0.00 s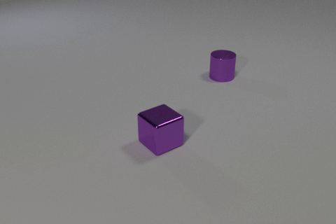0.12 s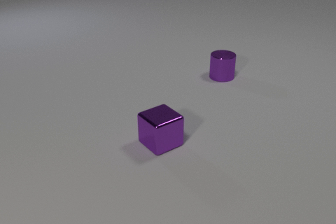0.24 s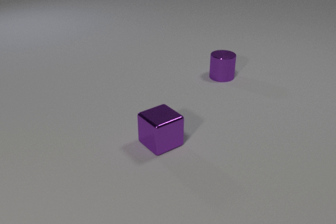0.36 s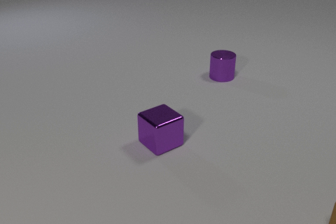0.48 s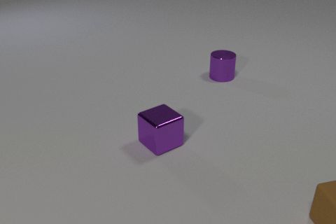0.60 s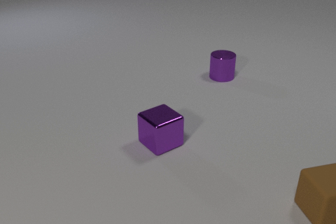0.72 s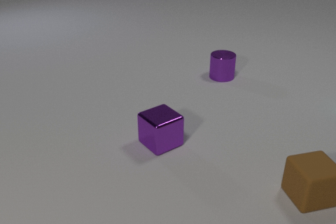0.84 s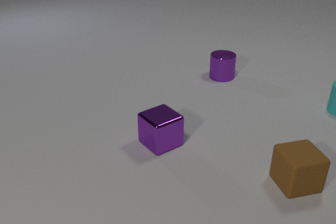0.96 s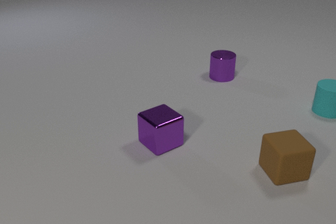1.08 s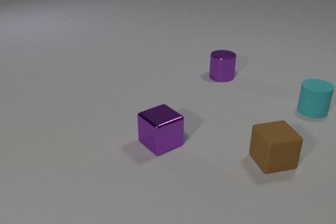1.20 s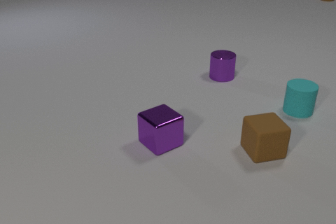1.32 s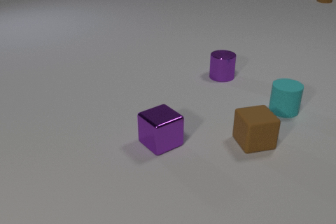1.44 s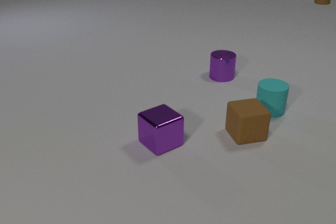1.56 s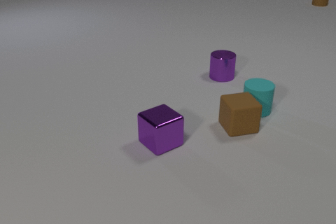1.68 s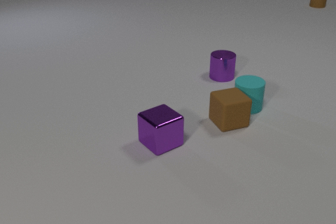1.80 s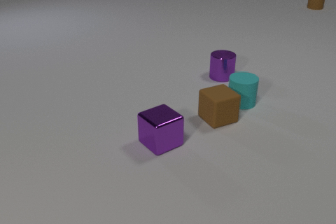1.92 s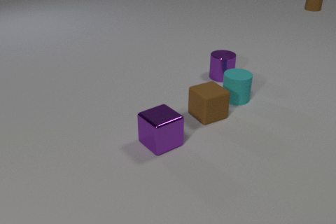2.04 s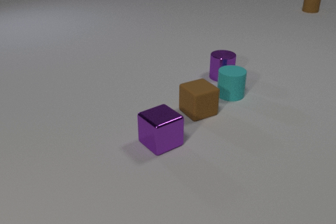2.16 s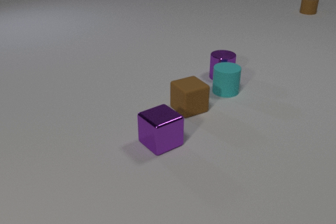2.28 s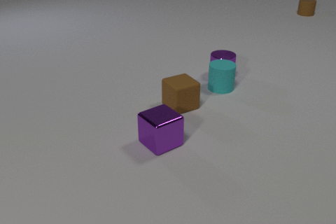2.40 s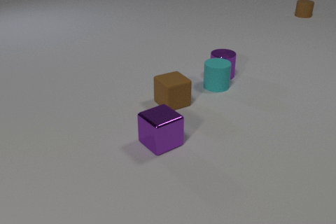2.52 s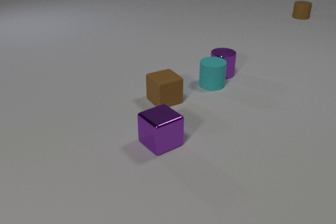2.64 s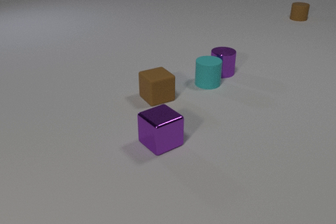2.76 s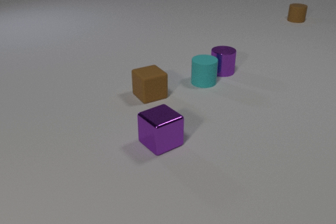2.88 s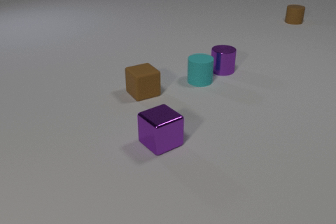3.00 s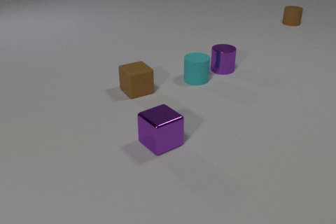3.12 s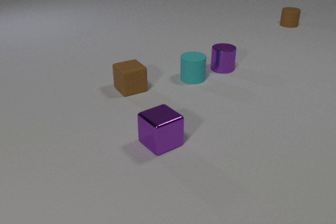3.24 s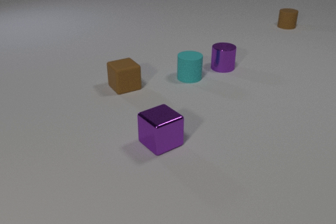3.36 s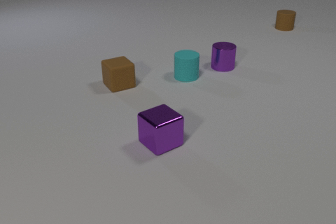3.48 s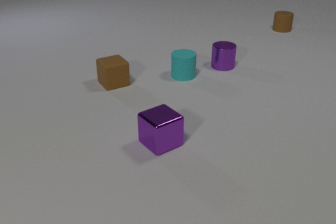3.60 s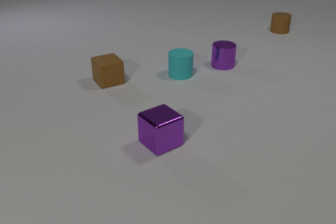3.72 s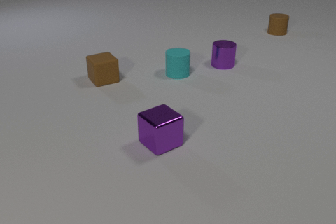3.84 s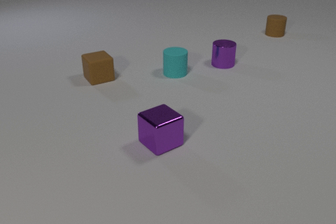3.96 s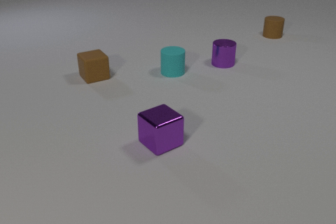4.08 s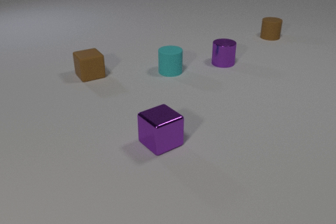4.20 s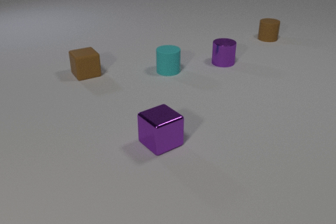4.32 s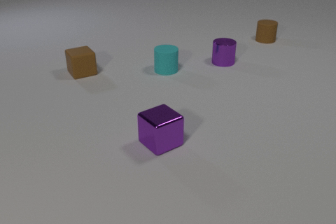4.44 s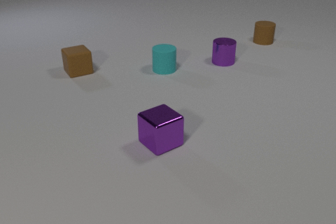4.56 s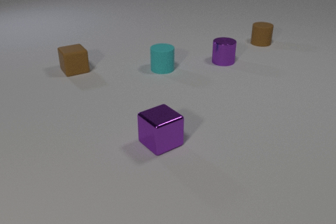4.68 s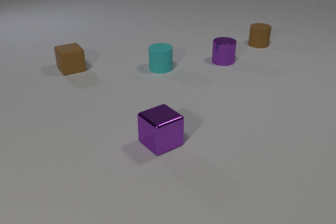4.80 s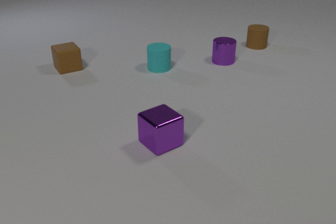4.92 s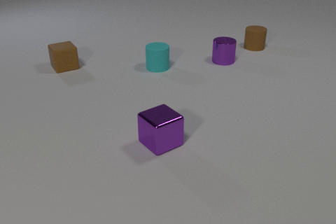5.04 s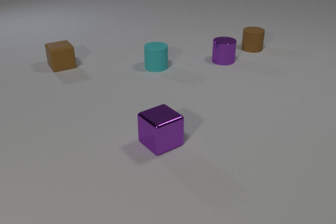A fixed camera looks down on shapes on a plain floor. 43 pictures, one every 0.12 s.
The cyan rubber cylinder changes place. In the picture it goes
to the left.
The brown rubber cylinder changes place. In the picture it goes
toward the camera.
0.00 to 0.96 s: The brown rubber cube comes in at the right edge, slides away from the camera and to the left. The cyan rubber cylinder comes in at the right edge, slides to the left and toward the camera. The brown rubber cylinder comes in at the top edge, slides toward the camera.
0.96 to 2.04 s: The brown rubber cube slides away from the camera and to the left. The cyan rubber cylinder slides to the left. The brown rubber cylinder slides toward the camera. The brown rubber cube and the cyan rubber cylinder collide.
2.04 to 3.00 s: The brown rubber cube slides to the left and away from the camera. The cyan rubber cylinder slides to the left and away from the camera. The purple metal cylinder slides away from the camera. The brown rubber cylinder slides toward the camera. The cyan rubber cylinder and the purple metal cylinder collide.
3.00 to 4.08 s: The brown rubber cube slides to the left and away from the camera. The cyan rubber cylinder slides to the left and away from the camera. The purple metal cylinder slides away from the camera. The brown rubber cylinder slides toward the camera.
4.08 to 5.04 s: The brown rubber cube slides away from the camera and to the left. The cyan rubber cylinder slides to the left and away from the camera. The purple metal cylinder slides away from the camera. The brown rubber cylinder slides toward the camera and to the left.
What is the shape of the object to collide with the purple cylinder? cylinder.
How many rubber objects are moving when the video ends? 3.
What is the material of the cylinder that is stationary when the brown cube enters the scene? metal.
